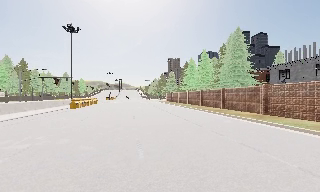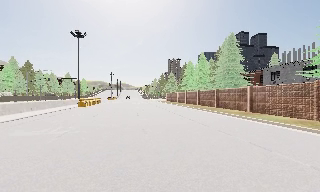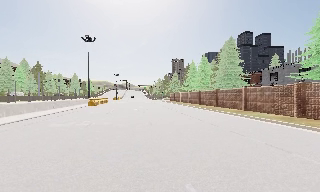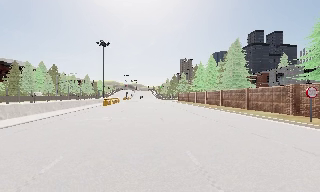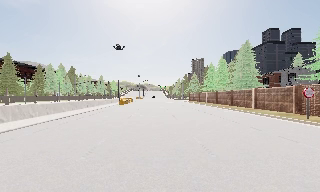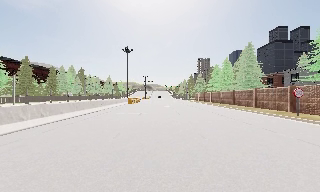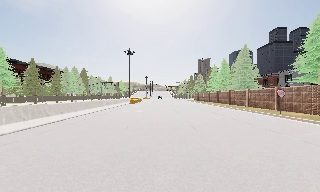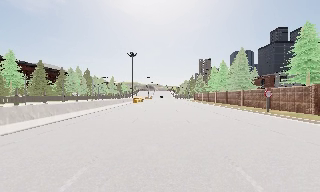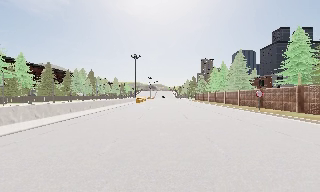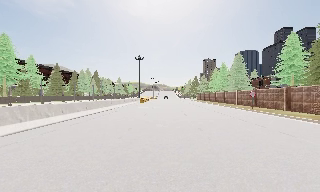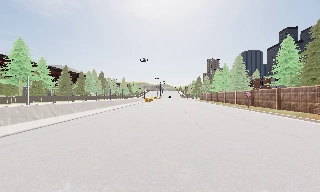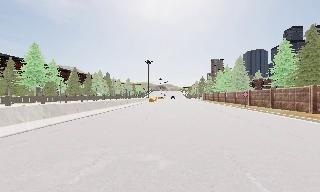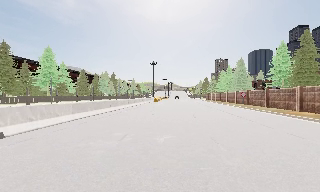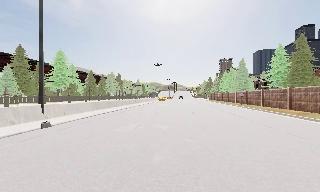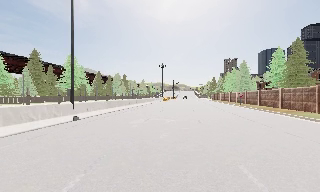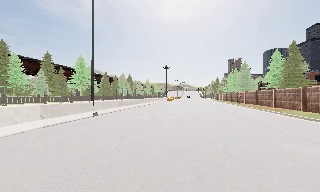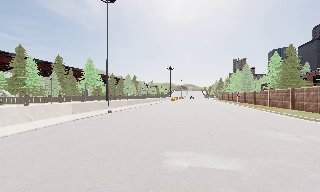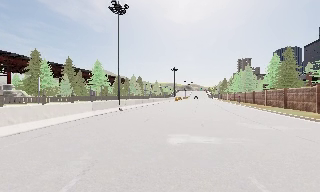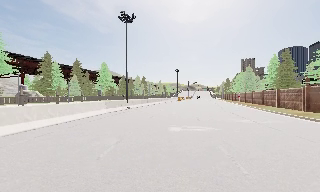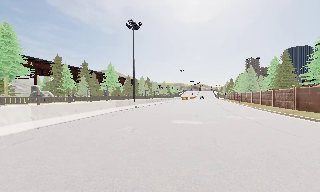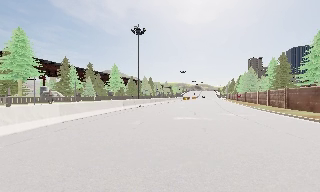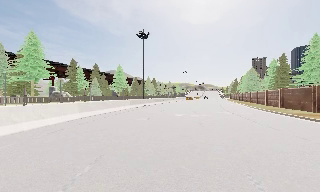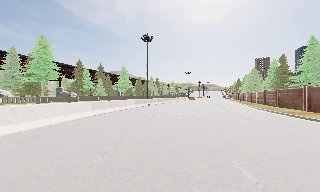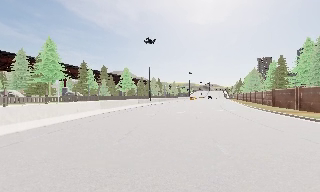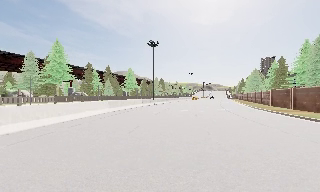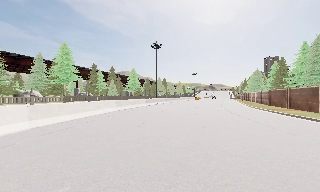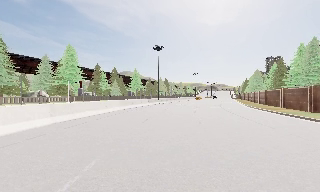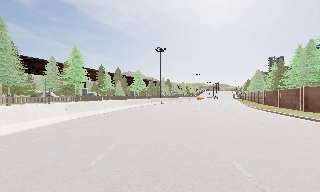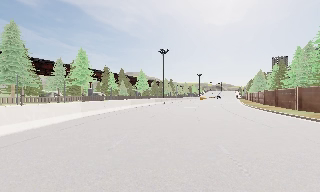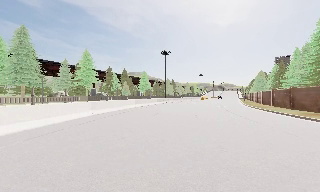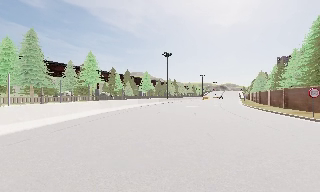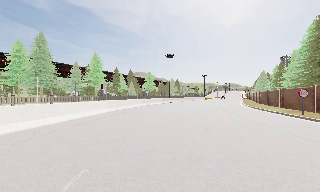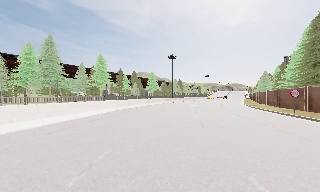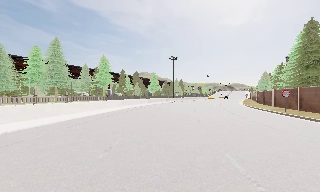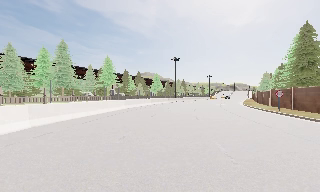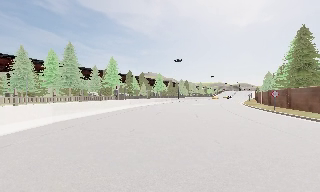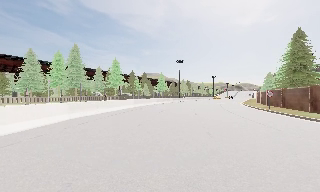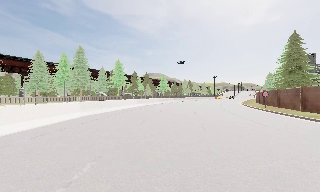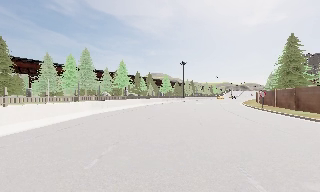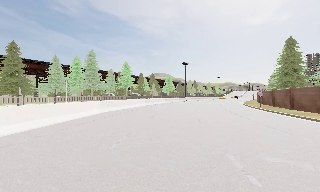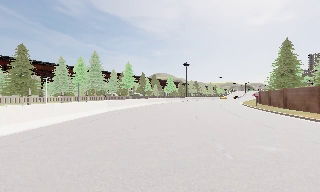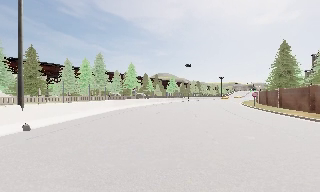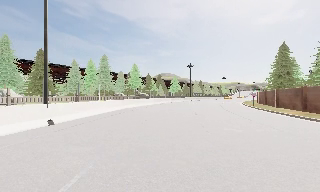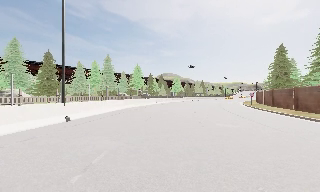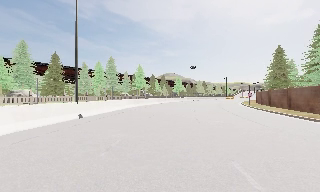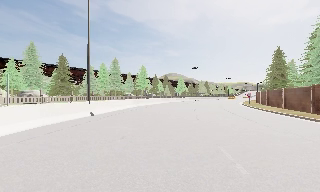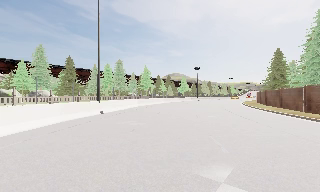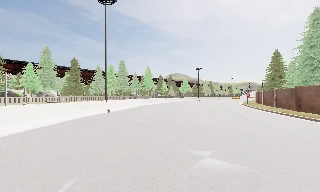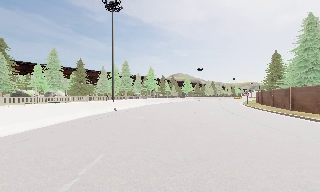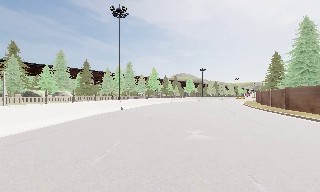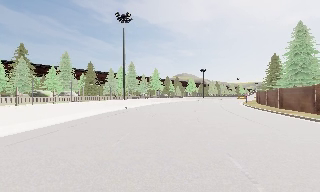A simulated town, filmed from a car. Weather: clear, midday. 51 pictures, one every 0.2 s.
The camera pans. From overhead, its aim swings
counterclockwise.
The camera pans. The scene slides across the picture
to the right.
0.0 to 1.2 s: The scene slides to the right, as the camera pans about 10 degrees to its left. It travels backward, about 11 m, so what stands in front gets smaller.
1.2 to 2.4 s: The camera travels backward, about 12 m, so what stands in front gets smaller.
2.4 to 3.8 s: The scene slides to the right, as the camera pans about 10 degrees to its left. It travels backward, about 15 m, so what stands in front gets smaller.
3.8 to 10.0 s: The camera pans to its left, which is counterclockwise from overhead, by about 25 degrees. It travels backward, about 40 m, so what stands in front gets smaller.
The film runs backward here.
